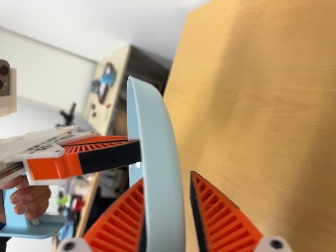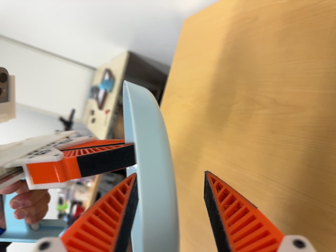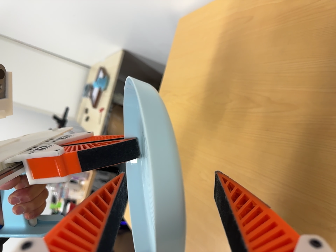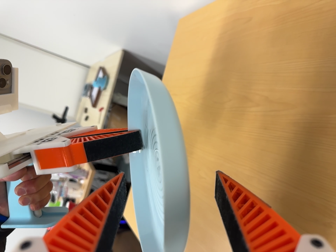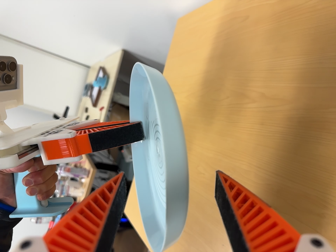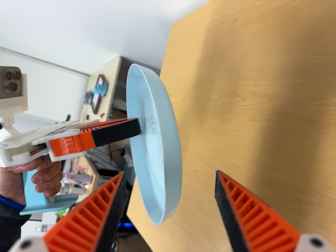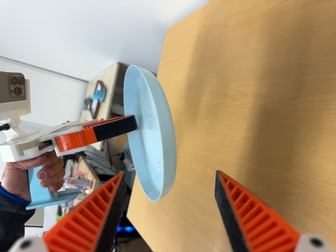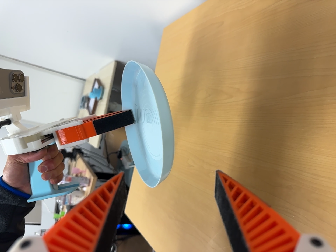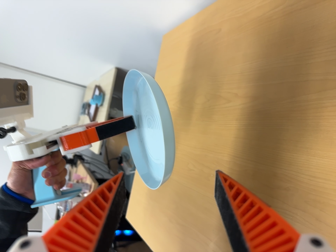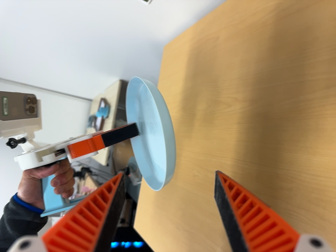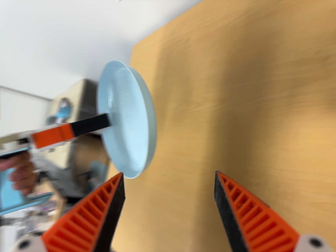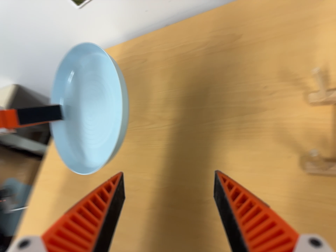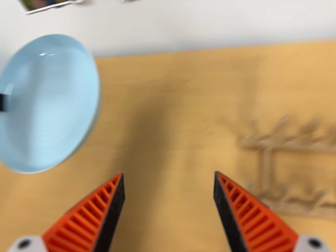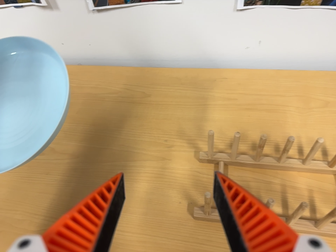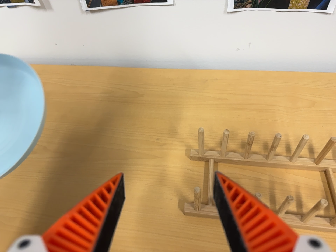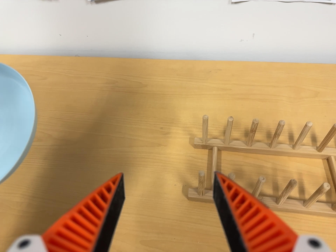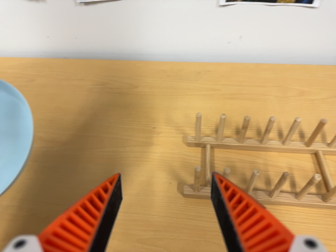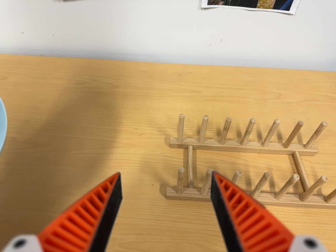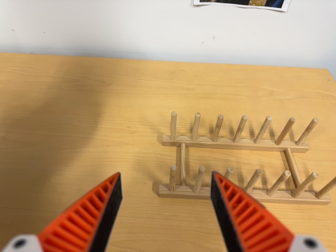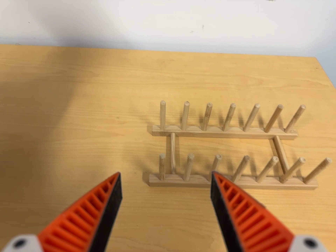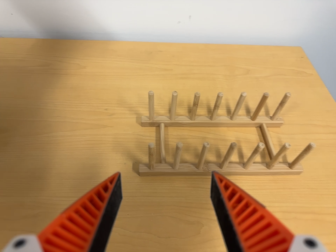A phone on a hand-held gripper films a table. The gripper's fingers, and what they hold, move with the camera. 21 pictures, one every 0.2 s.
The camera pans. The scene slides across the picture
to the left.
0.0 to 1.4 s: The camera travels backward, about 9 cm, so what stands in front gets smaller.
1.4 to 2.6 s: The camera swings to its right by about 50 degrees, and the scene slides to the left. It travels to its left and toward the bottom of its view, about 14 cm. Its aim tips toward the top of its view by about 25 degrees. It rolls about its line of sight by about 15 degrees, and the scene rotates clockwise.
2.6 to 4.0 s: The camera swings to its right by about 15 degrees, and the scene slides to the left. It travels toward the bottom of its view, about 6 cm, so close, fixed things drift upward.
The film runs backward here.
